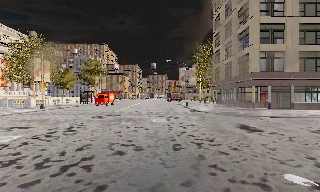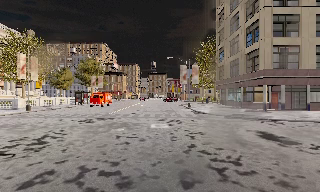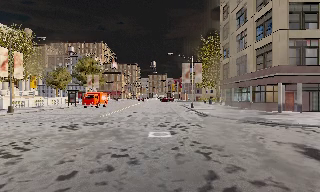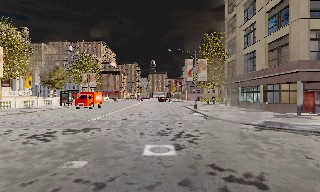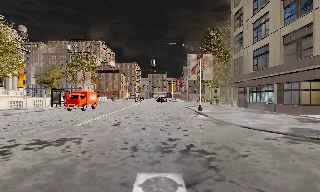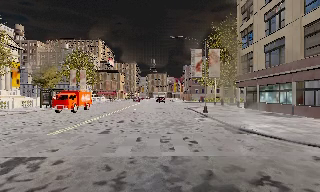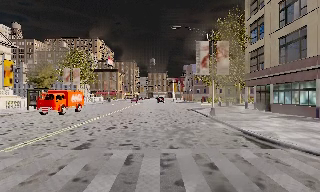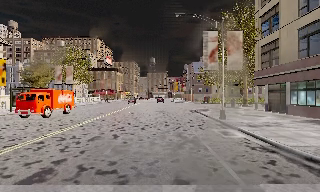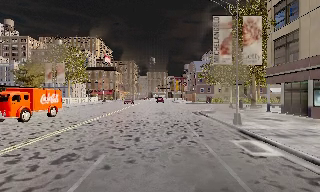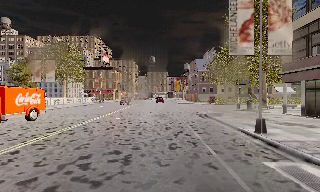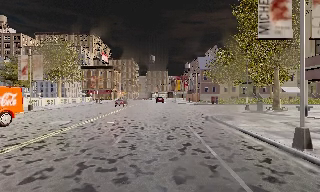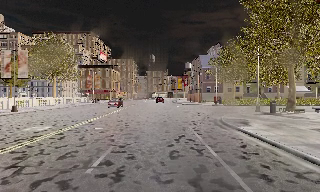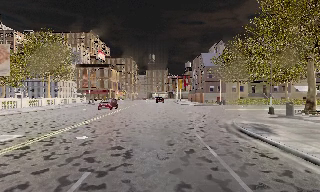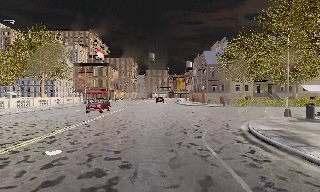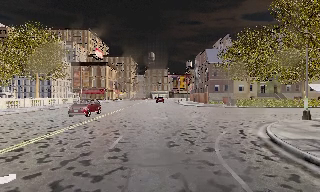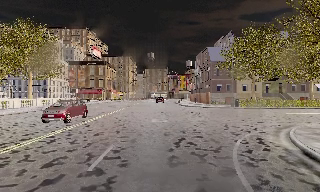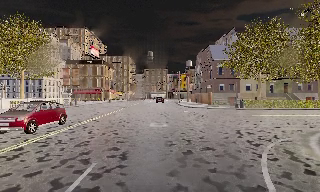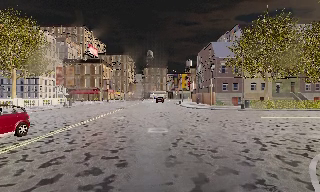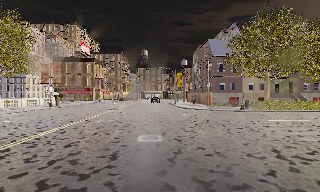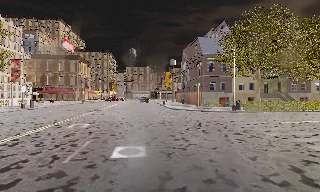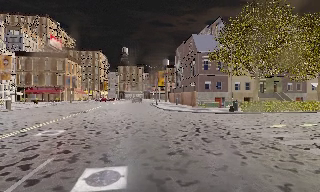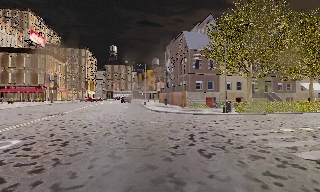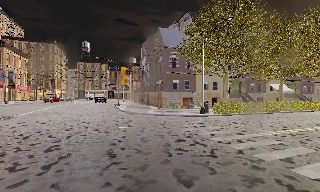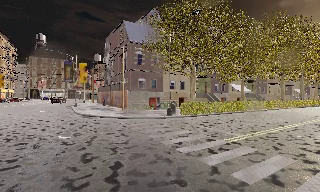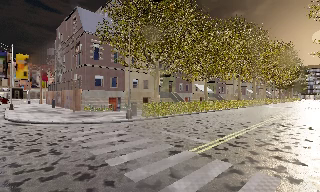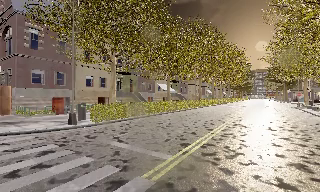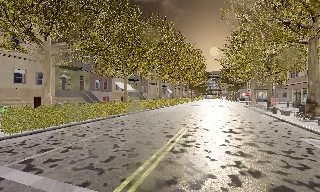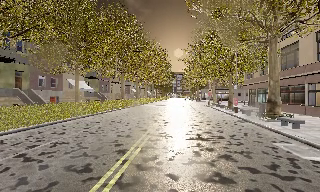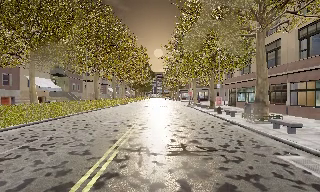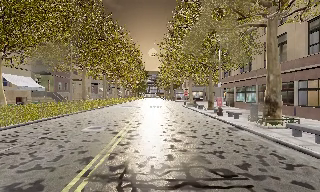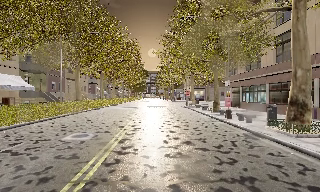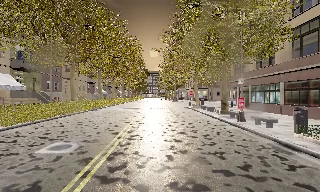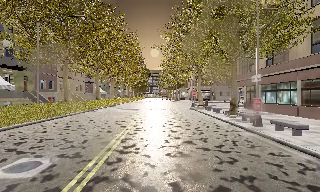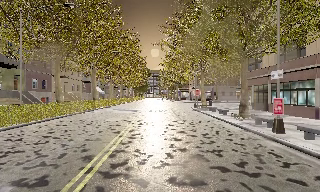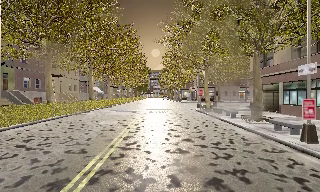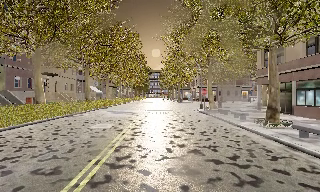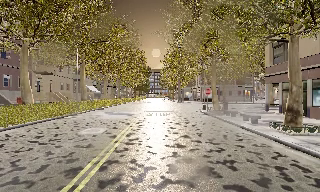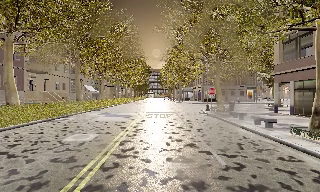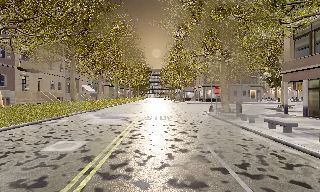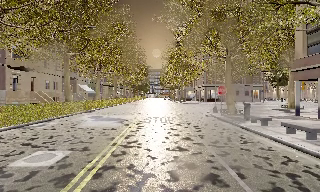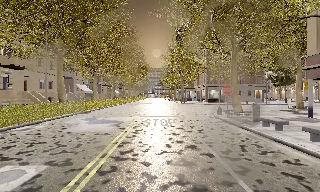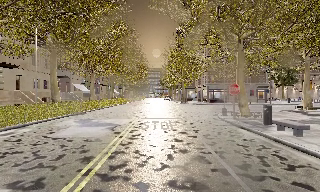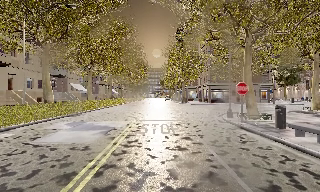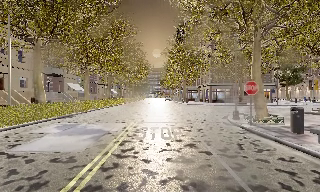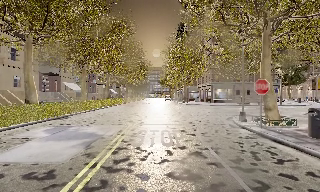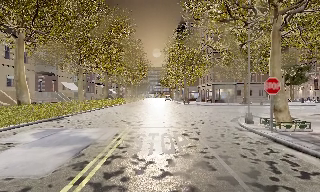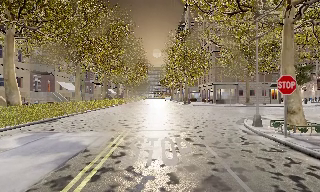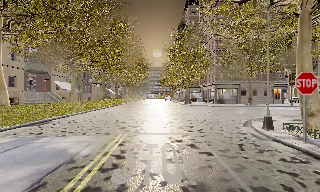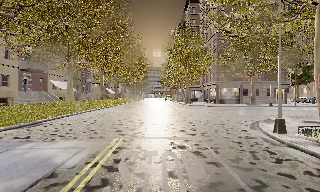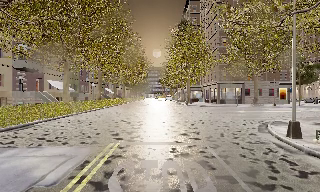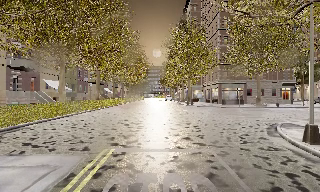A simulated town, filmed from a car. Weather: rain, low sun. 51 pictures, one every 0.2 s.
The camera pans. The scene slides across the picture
to the left.
The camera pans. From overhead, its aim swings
clockwise.
0.0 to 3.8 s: The camera travels forward, about 40 m, so what stands in front looms larger.
3.8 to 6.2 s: The scene slides to the left, as the camera pans about 85 degrees to its right. It travels forward, about 20 m.
6.2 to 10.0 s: The camera travels forward, about 20 m, so what stands in front looms larger. It loses speed.
The film runs forward here.
